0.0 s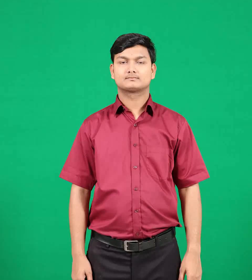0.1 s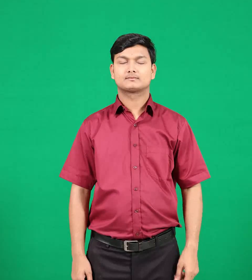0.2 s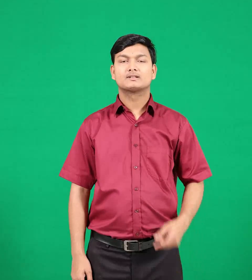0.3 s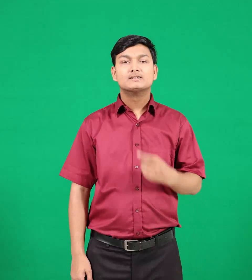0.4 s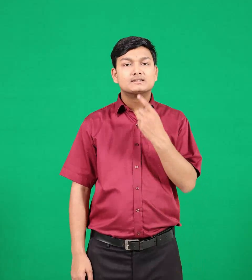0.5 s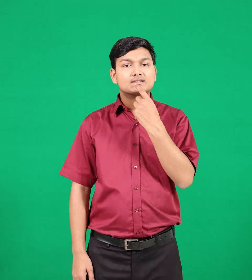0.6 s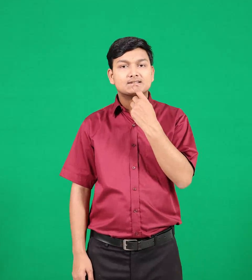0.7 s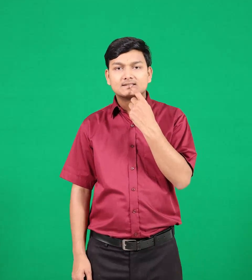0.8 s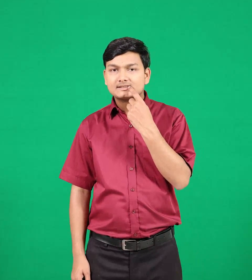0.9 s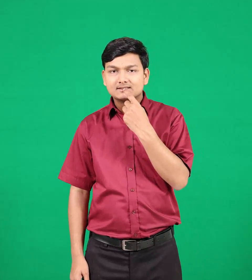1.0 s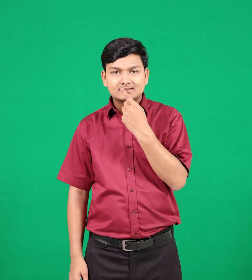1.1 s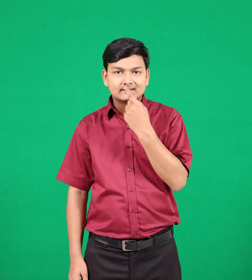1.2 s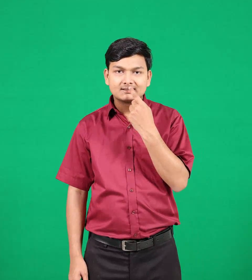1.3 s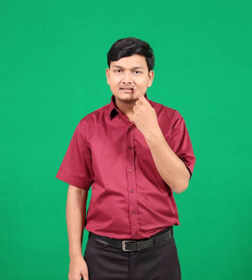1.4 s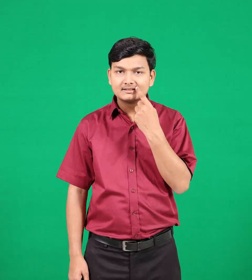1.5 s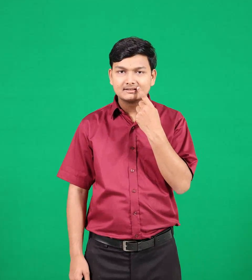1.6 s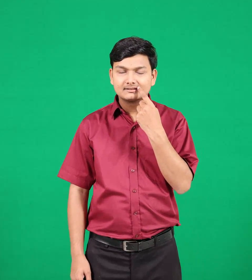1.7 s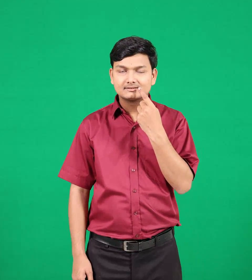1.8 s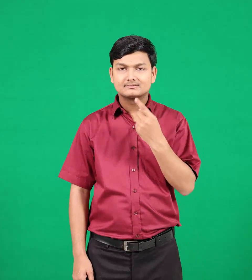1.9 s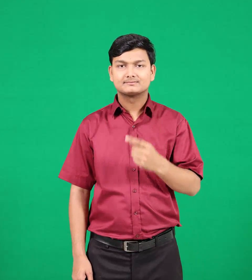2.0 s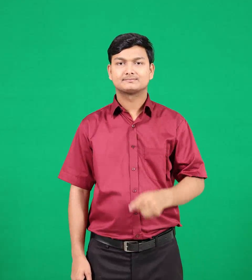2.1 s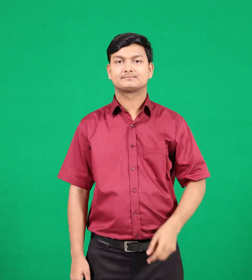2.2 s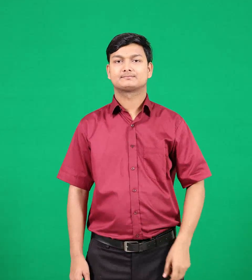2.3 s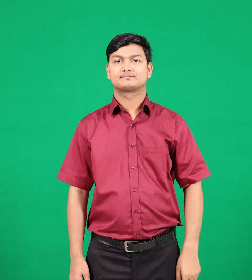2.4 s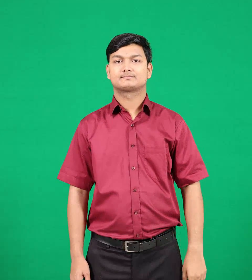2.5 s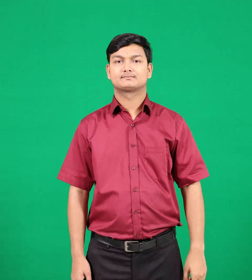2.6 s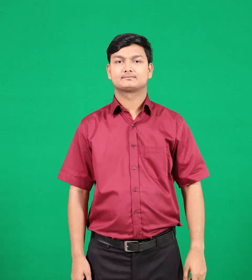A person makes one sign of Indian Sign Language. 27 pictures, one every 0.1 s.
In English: lip
